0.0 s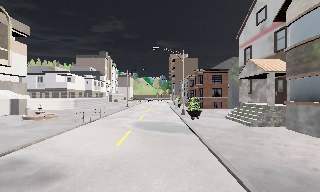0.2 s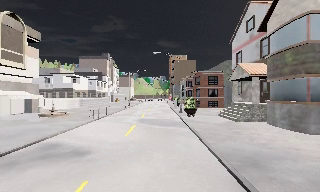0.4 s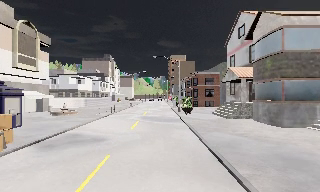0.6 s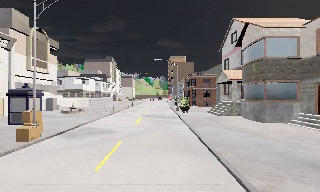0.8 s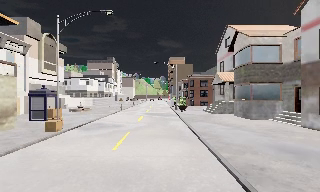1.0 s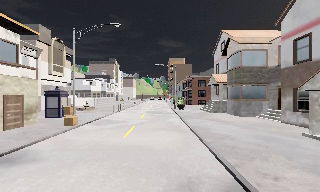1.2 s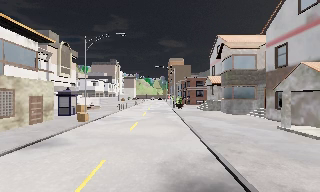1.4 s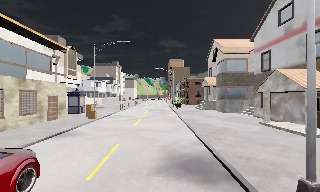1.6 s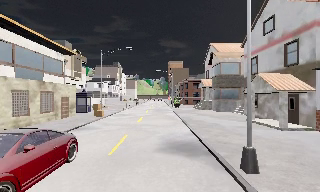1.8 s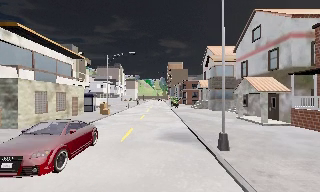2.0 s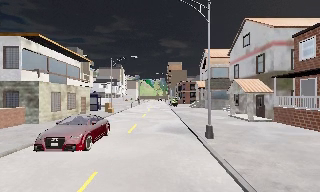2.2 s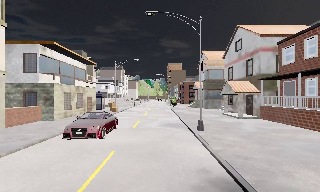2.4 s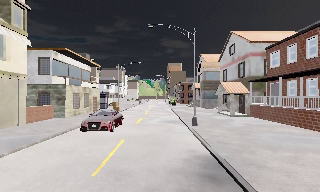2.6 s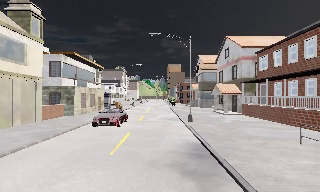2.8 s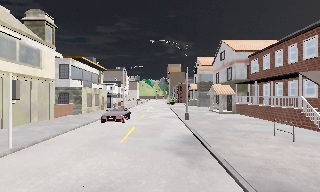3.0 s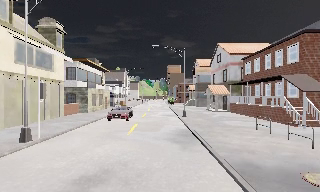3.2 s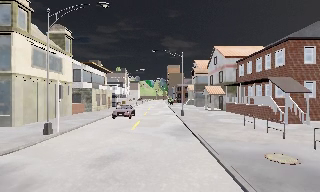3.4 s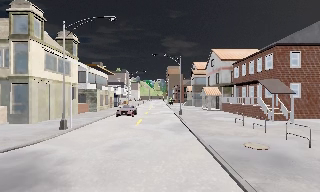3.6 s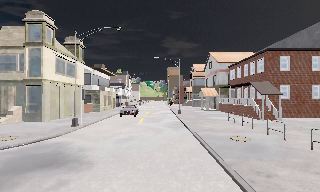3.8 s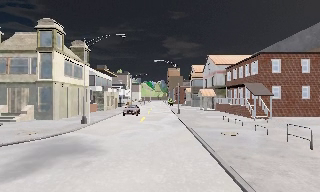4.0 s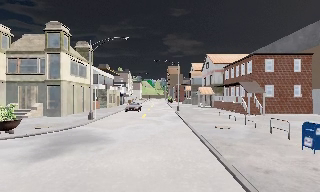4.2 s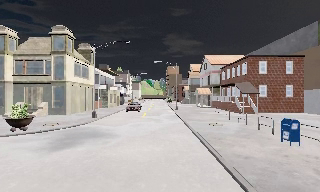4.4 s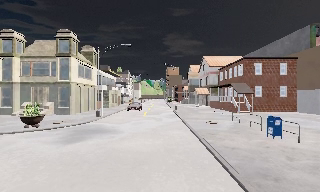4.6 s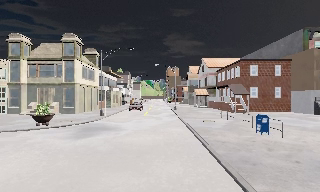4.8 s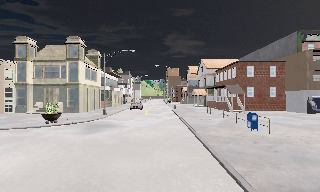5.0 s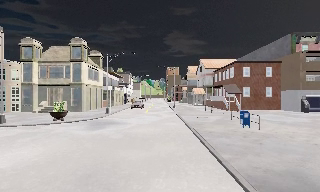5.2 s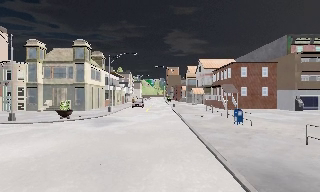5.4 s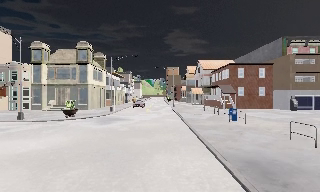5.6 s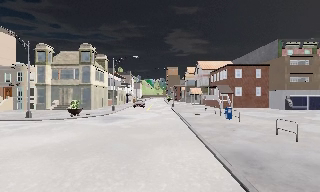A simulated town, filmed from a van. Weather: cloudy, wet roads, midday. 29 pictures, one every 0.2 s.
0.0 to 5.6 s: The camera travels backward, about 45 m, so what stands in front gets smaller. It loses speed.
The film runs backward here.
